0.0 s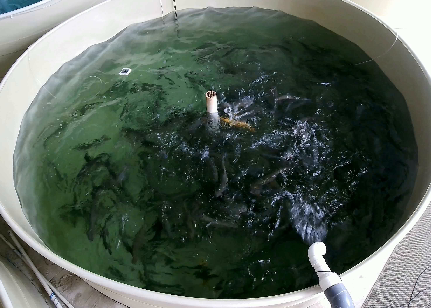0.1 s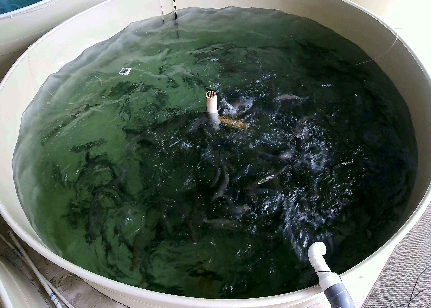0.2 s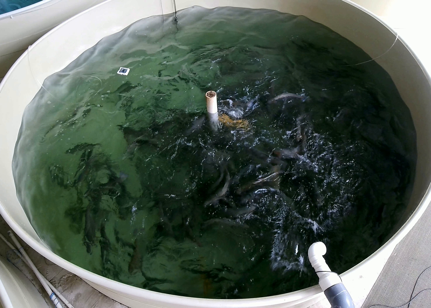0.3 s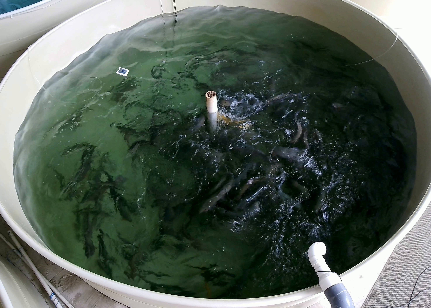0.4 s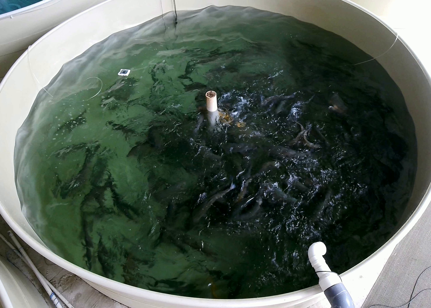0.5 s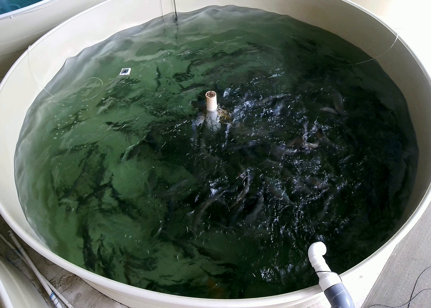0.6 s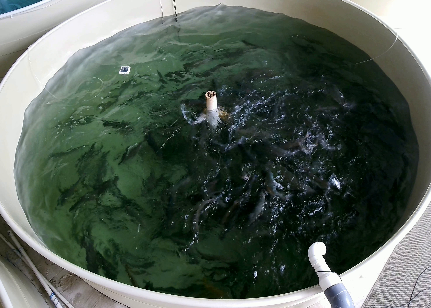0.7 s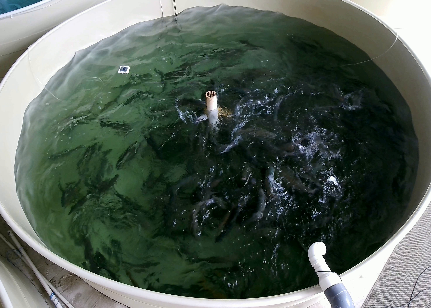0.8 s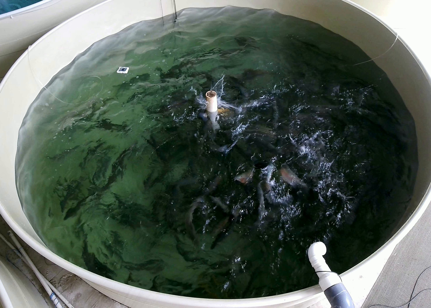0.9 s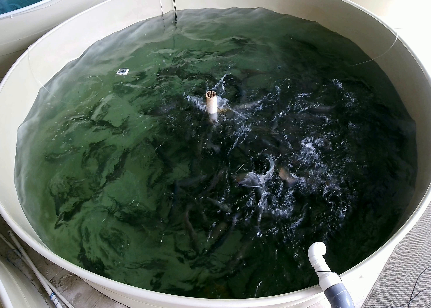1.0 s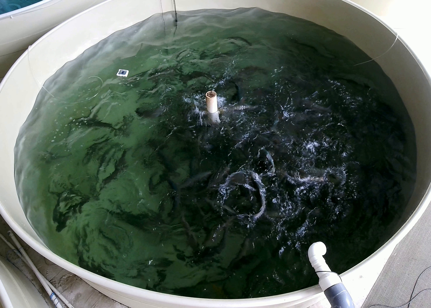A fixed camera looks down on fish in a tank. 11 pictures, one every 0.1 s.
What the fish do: Strong feeding.
